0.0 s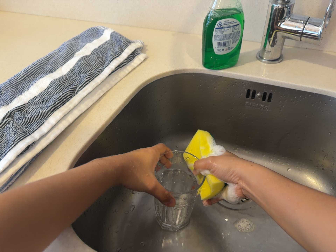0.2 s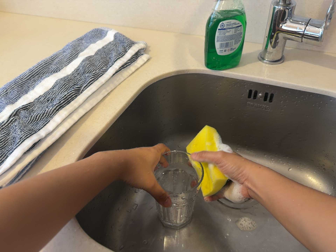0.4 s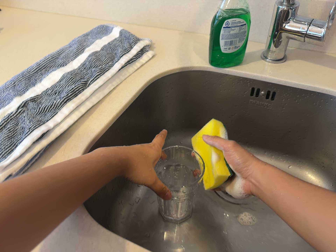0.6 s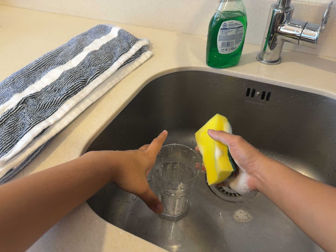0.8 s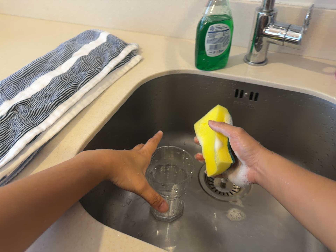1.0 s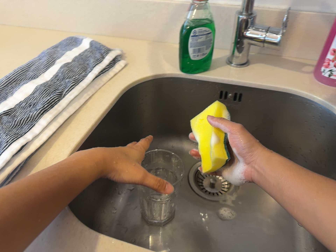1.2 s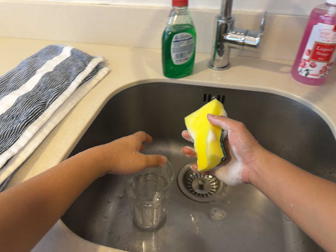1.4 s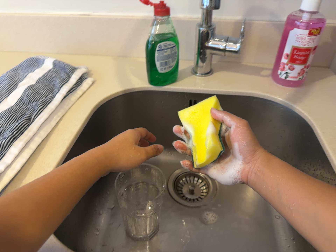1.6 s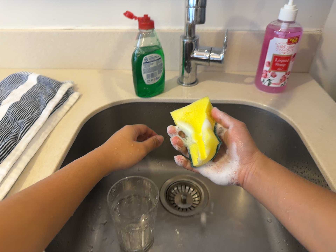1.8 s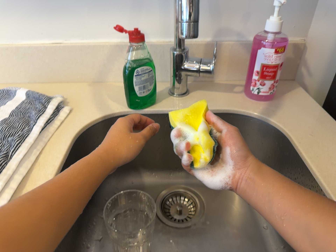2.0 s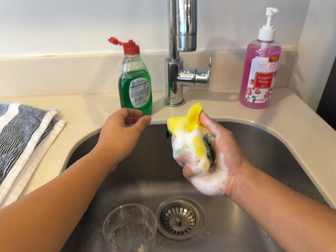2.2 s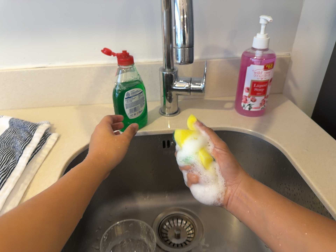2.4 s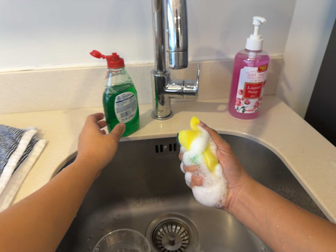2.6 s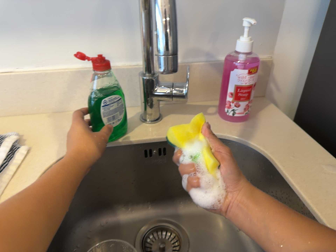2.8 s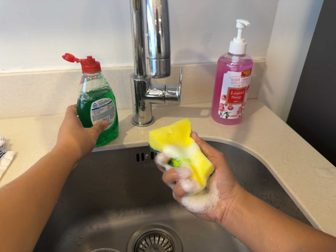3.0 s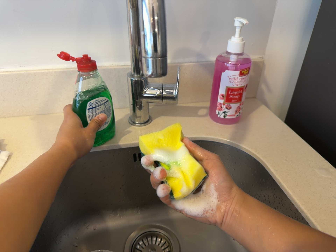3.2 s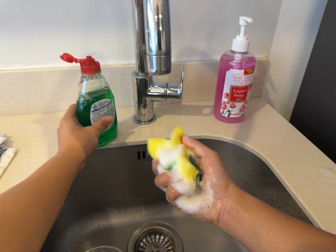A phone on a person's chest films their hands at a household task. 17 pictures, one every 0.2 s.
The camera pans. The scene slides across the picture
to the left.
The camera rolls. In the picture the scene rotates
counterclockwise.
0.0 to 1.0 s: The camera shifts only a little, or ends up much as it began.
1.0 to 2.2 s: The scene slides to the left, as the camera pans about 15 degrees to its right. Its aim tips toward the top of its view by about 10 degrees, and the scene shifts downward. It rolls about its line of sight by about 15 degrees, and the scene rotates counterclockwise.
2.2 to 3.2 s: The camera shifts only a little, or ends up much as it began.
The film runs backward here.
